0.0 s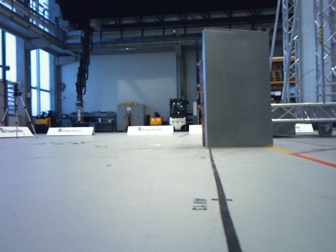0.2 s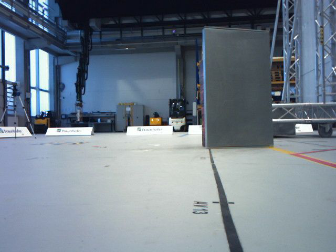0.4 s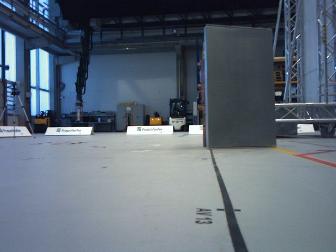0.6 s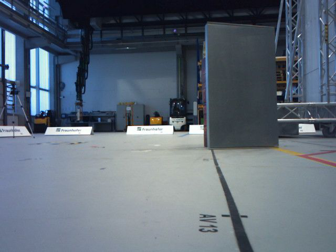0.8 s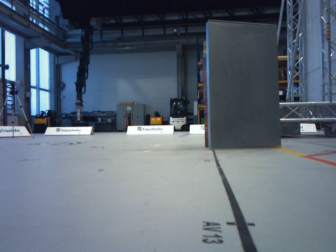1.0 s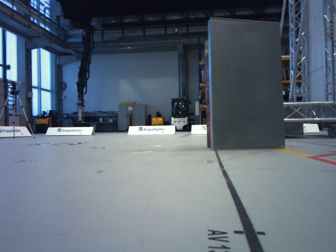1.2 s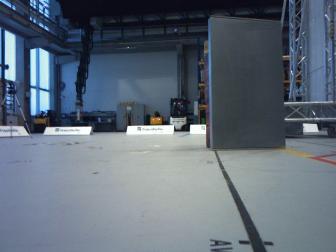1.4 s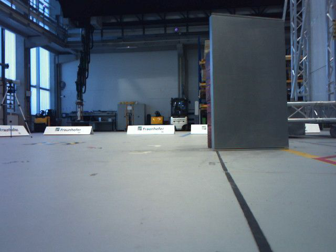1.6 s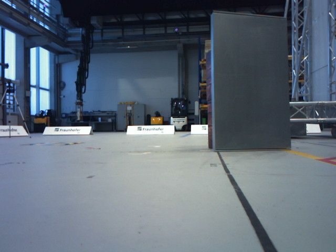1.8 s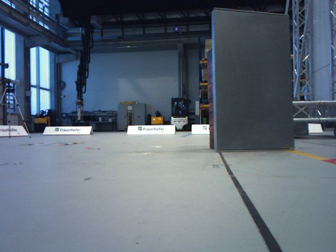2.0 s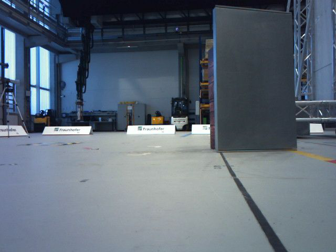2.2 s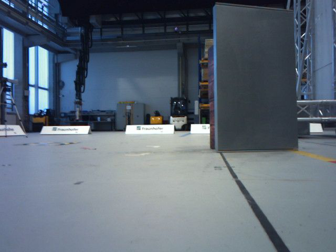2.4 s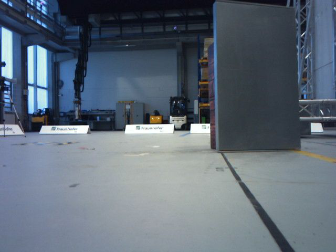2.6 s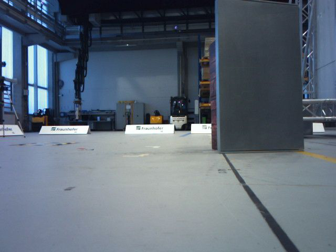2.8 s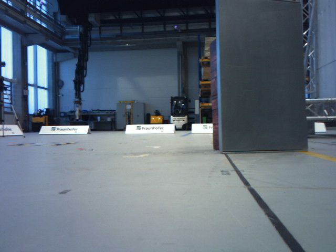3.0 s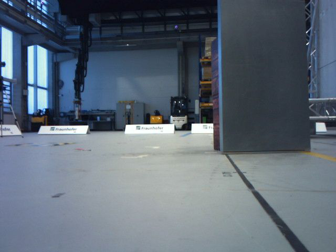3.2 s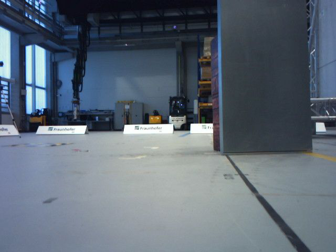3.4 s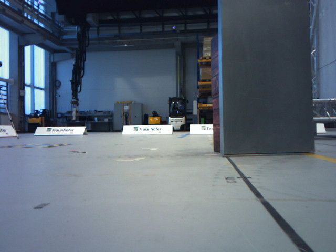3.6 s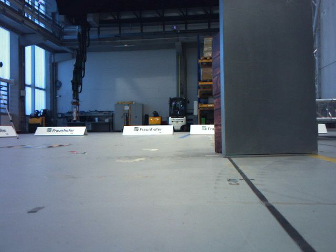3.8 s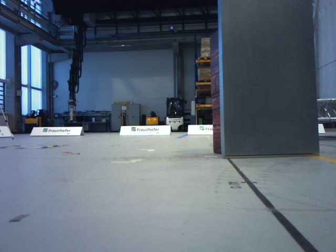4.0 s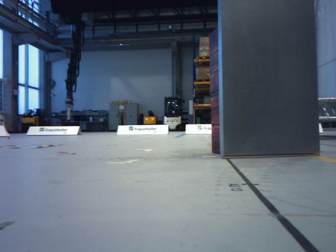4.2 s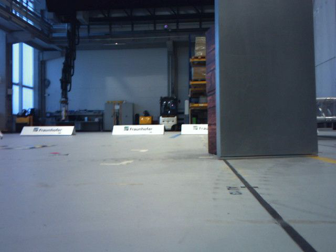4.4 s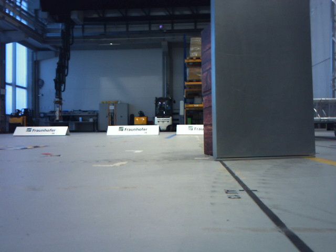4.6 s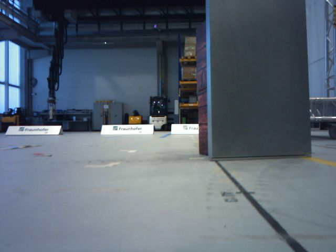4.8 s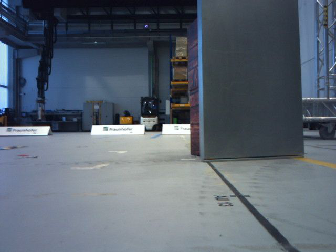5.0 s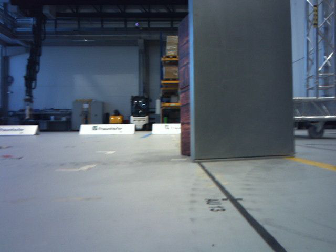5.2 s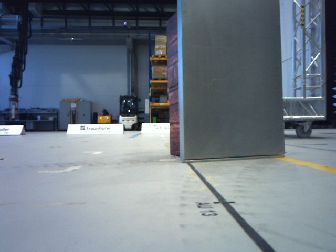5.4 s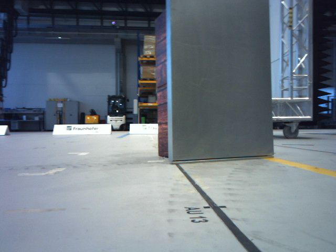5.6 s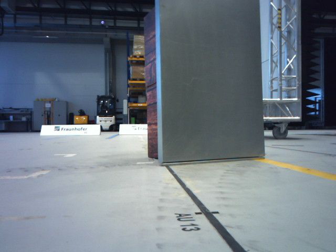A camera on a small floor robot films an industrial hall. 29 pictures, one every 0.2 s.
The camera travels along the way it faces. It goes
forward.
0.0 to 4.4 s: The camera travels forward, about 0.9 m, so what stands in front looms larger.
4.4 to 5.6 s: The camera swings to its right by about 15 degrees, and the scene slides to the left. It travels forward, about 0.2 m, so what stands in front looms larger.
The film runs forward here.
